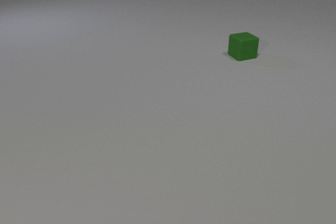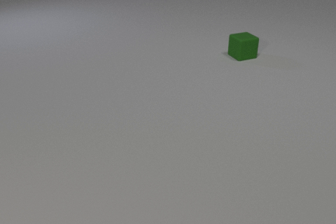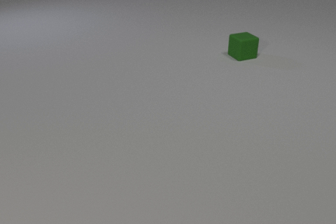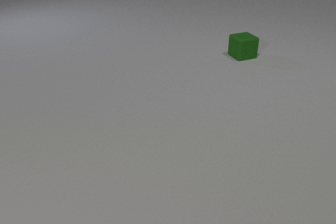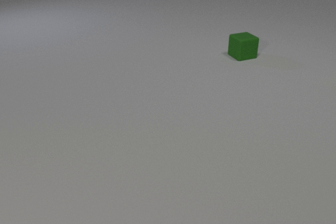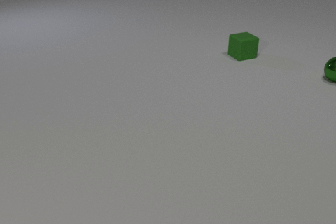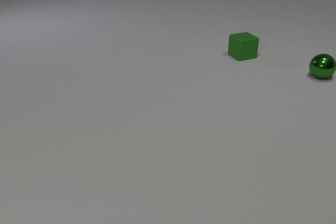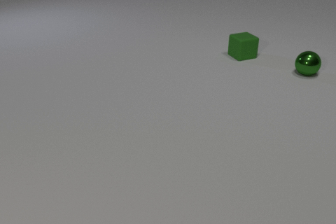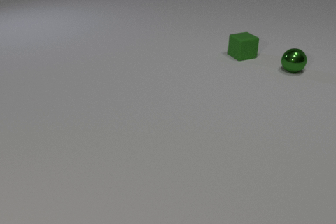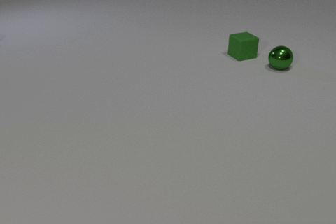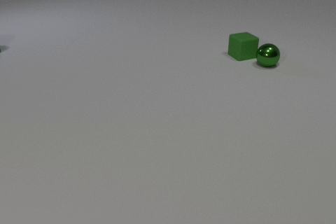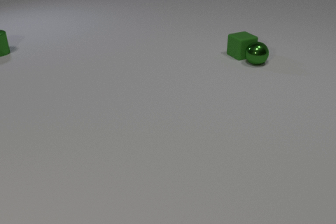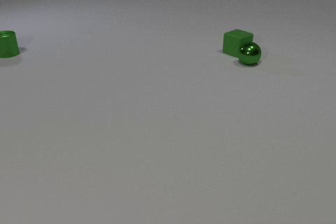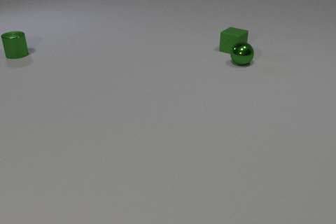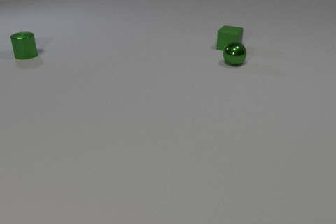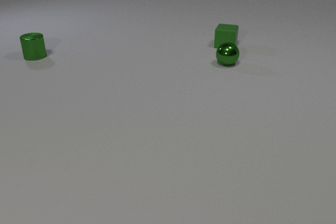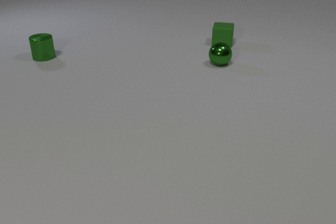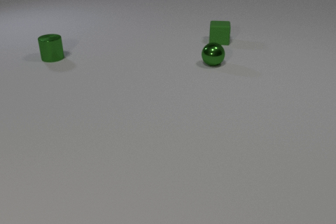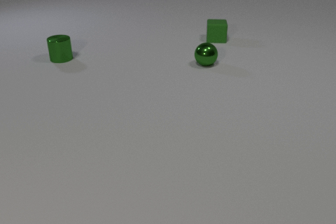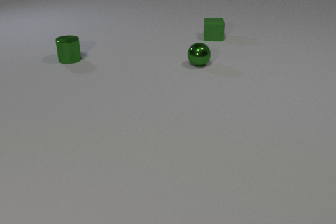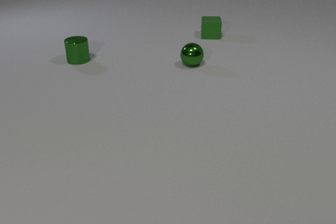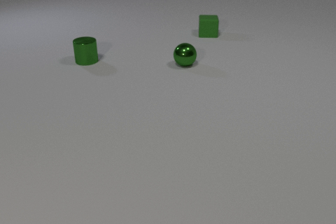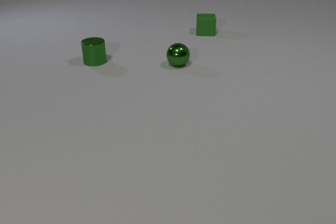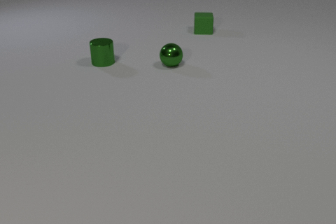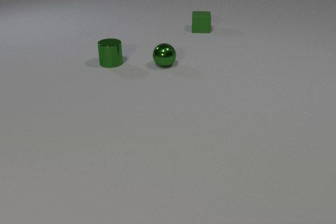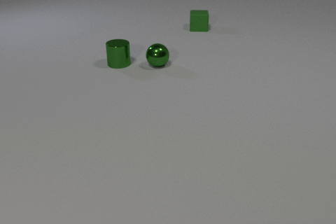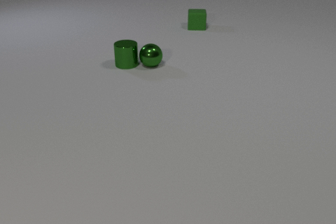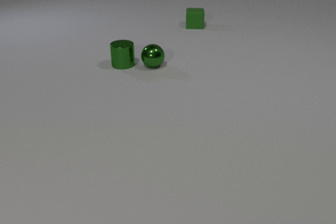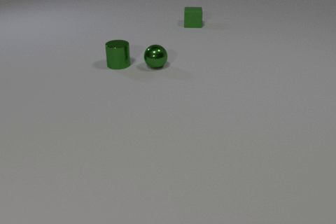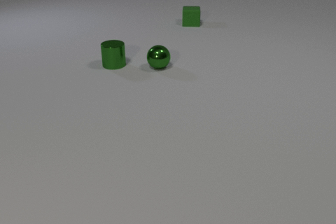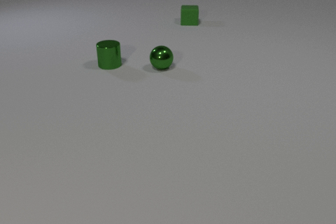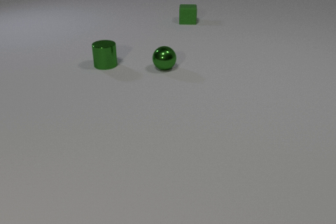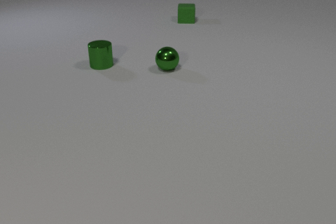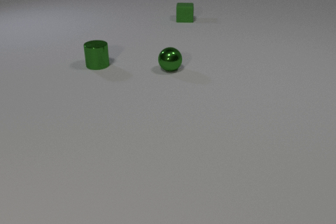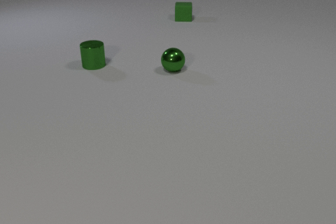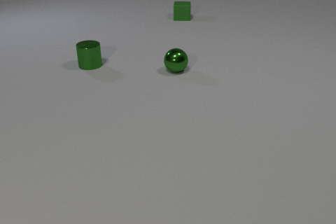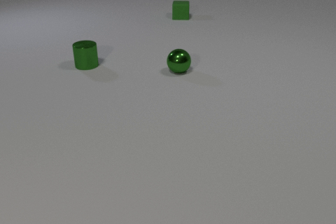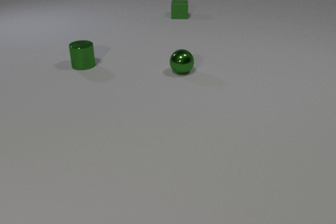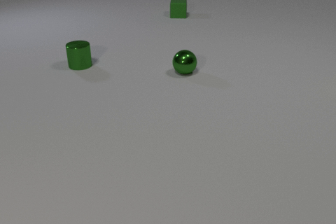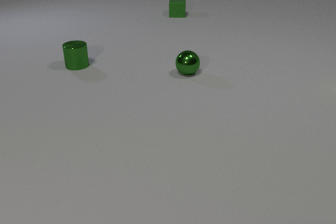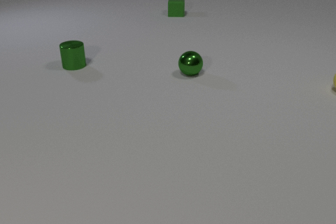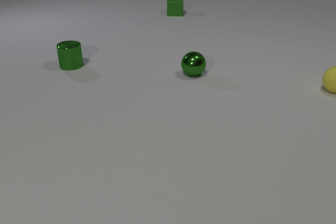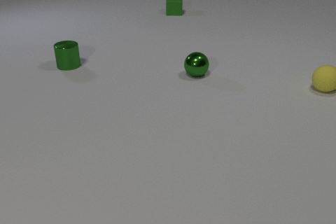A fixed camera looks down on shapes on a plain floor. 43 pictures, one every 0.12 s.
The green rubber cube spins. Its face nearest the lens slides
to the right.
The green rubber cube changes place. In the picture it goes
away from the camera.
0.00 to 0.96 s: The green metal sphere comes in at the right edge, rolls to the left.
0.96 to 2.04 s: The green metal sphere rolls to the left. The green rubber cube slides away from the camera and to the left, spins counterclockwise seen from above by about 60 degrees, its near face sliding to the right. The green metal cylinder comes in at the left edge, slides to the right and toward the camera. The green metal sphere and the green rubber cube collide.
2.04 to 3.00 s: The green metal sphere rolls to the left. The green rubber cube slides away from the camera and to the left. The green metal cylinder slides to the right and toward the camera.
3.00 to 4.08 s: The green metal sphere rolls to the right and toward the camera. The green rubber cube slides away from the camera and to the left. The green metal cylinder slides to the left. The green metal sphere and the green metal cylinder collide.
4.08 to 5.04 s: The green metal sphere rolls to the right and toward the camera. The green rubber cube slides away from the camera and to the left. The green metal cylinder slides to the left. The yellow rubber sphere comes in at the right edge, rolls to the left.
What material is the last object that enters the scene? rubber.
How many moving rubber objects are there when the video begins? 0.
Are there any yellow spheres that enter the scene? yes.
